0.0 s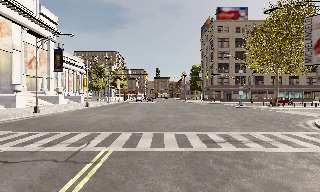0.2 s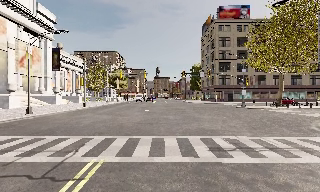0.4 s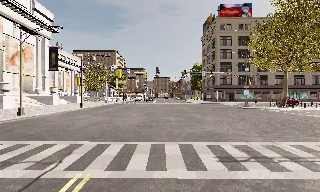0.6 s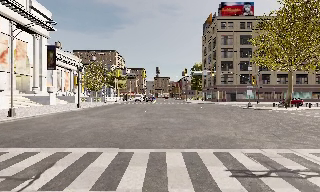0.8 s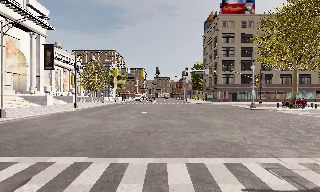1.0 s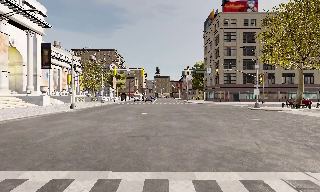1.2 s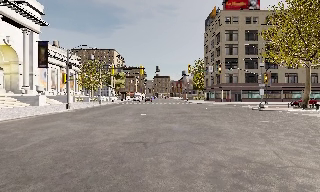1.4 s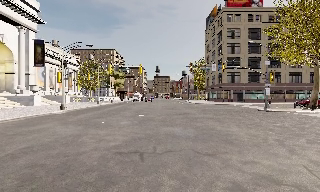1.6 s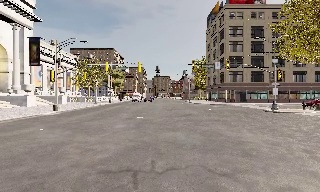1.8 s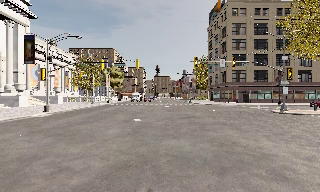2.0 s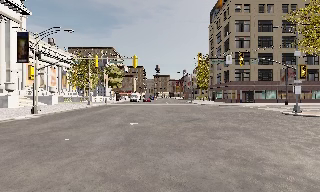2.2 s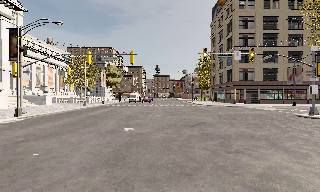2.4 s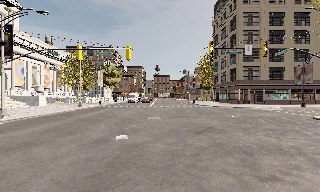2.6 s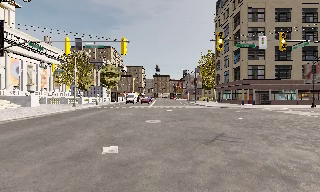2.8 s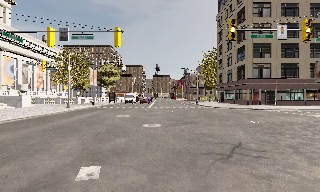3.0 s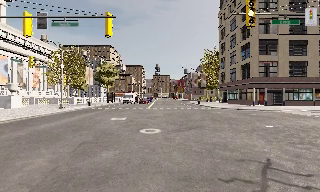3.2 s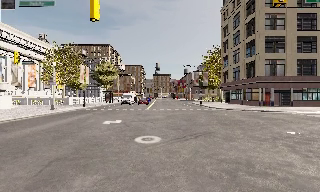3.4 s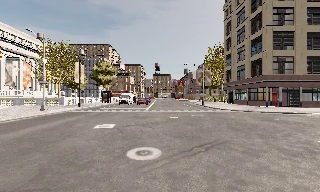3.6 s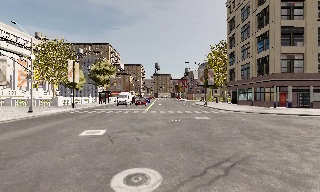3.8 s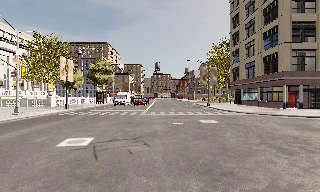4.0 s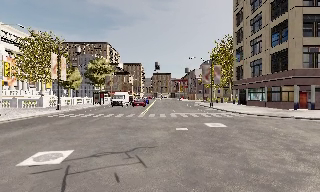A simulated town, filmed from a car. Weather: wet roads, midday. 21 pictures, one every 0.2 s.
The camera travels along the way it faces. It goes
forward.
0.0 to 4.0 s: The camera travels forward, about 25 m, so what stands in front looms larger. It gains speed.
The film runs forward here.
